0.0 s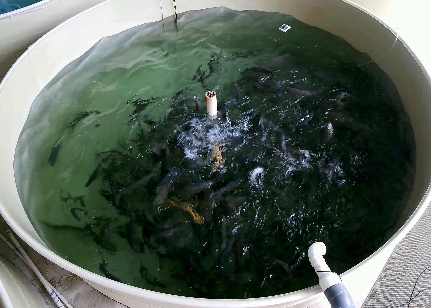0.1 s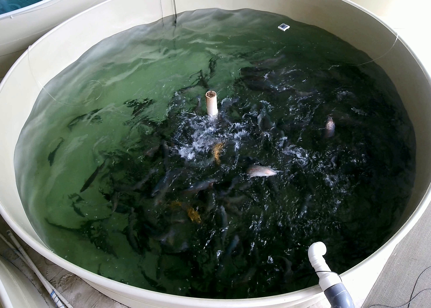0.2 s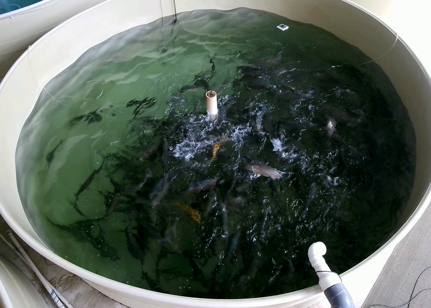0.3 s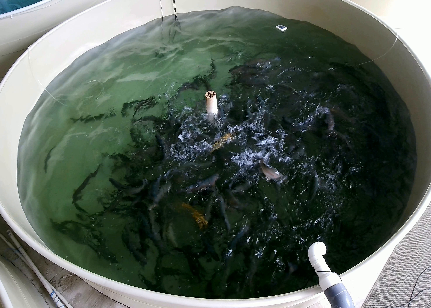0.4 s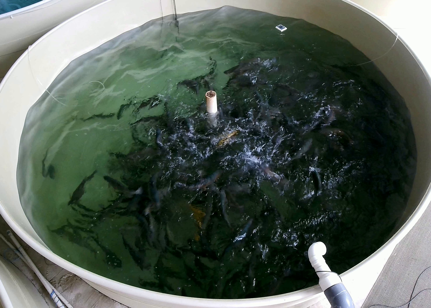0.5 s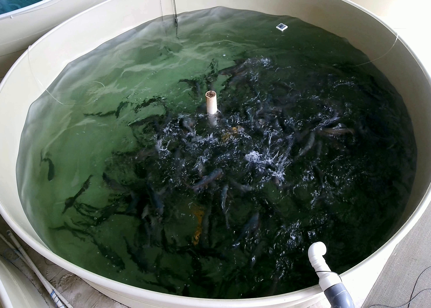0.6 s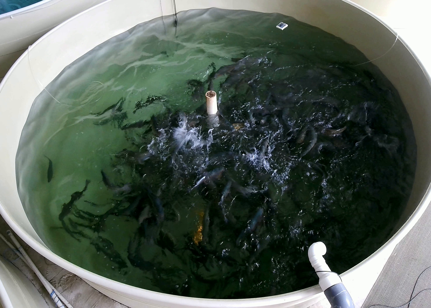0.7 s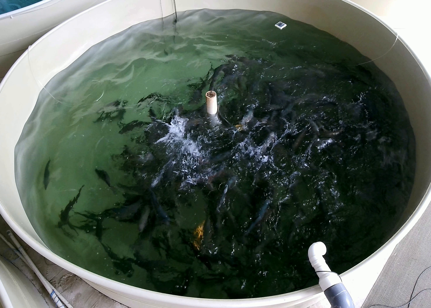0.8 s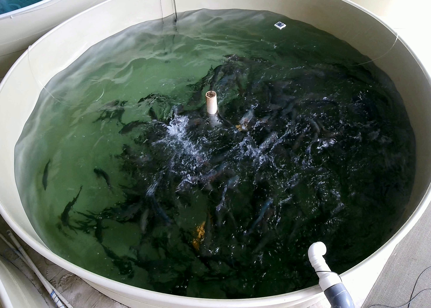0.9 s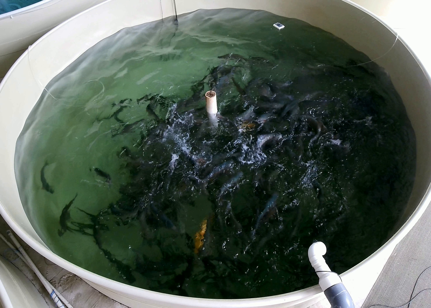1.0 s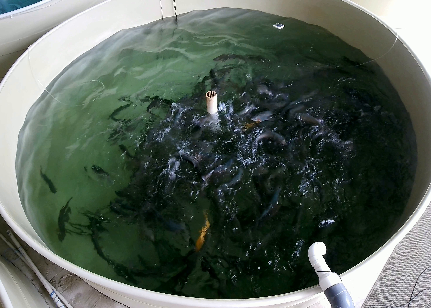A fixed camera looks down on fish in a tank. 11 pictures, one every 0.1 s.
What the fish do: Strong feeding.
